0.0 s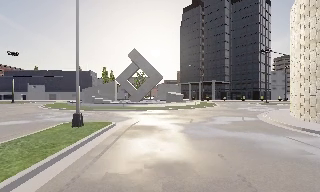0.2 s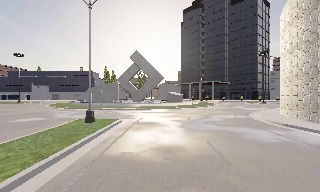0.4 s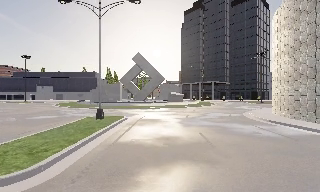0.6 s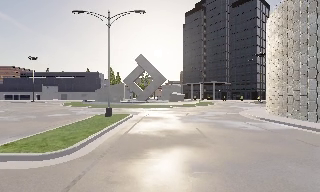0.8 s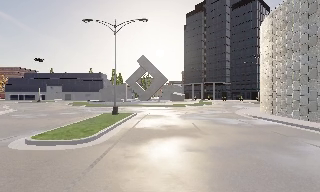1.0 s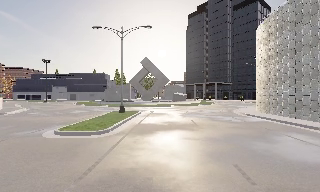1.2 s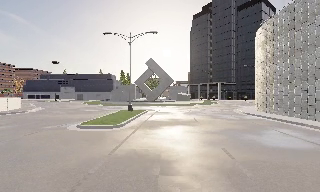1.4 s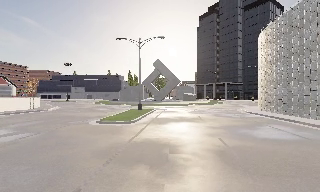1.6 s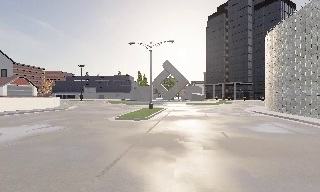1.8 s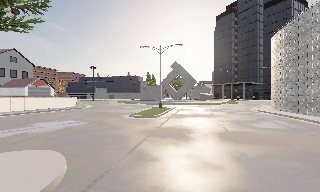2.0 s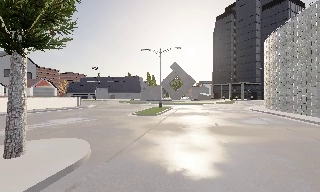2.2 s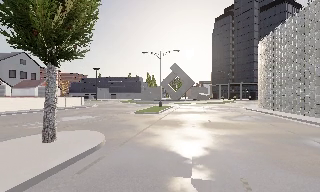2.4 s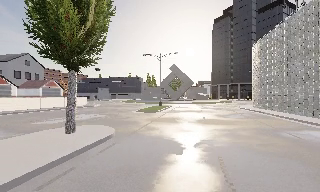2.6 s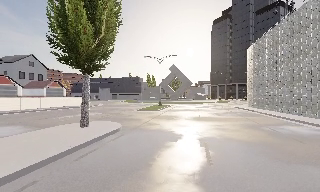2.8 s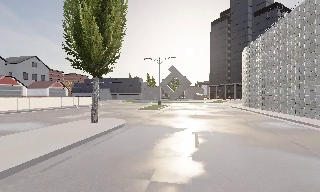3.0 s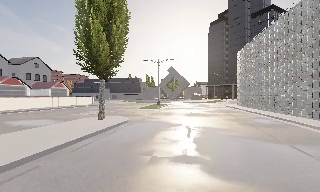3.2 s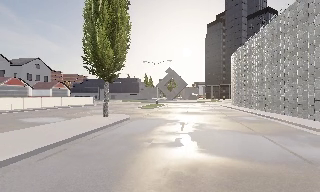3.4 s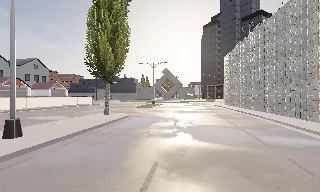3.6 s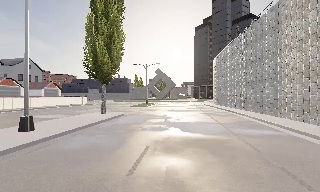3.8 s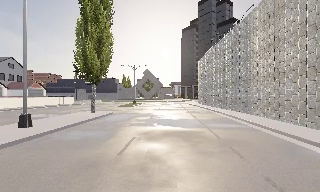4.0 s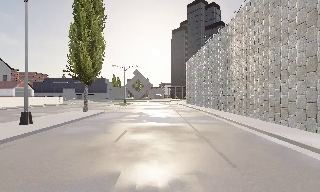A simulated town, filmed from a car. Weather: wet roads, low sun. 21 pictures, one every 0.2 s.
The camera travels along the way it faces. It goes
backward.
0.0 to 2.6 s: The camera swings to its left by about 10 degrees, and the scene slides to the right. It travels backward, about 17 m, so what stands in front gets smaller.
2.6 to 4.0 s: The camera swings to its right by about 10 degrees, and the scene slides to the left. It travels backward, about 9 m, so what stands in front gets smaller.
The film runs backward here.
